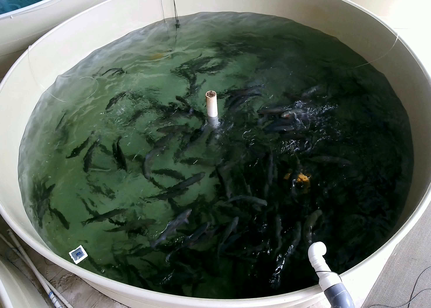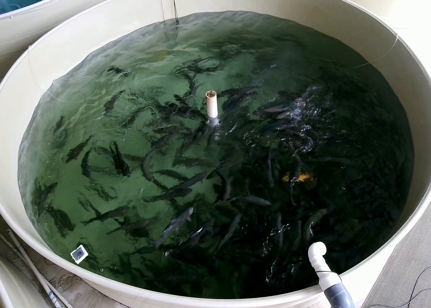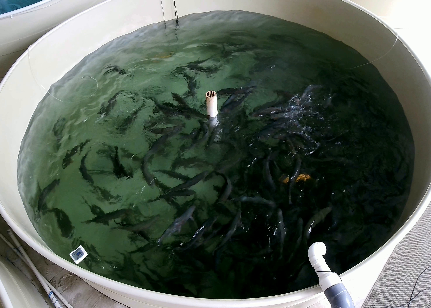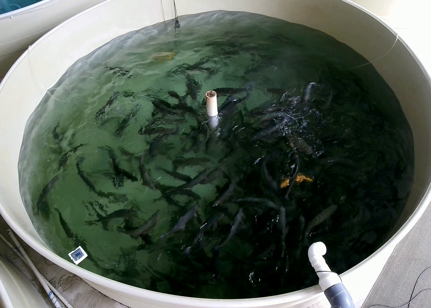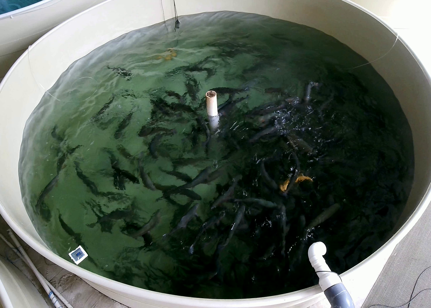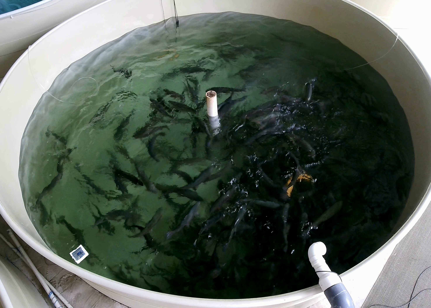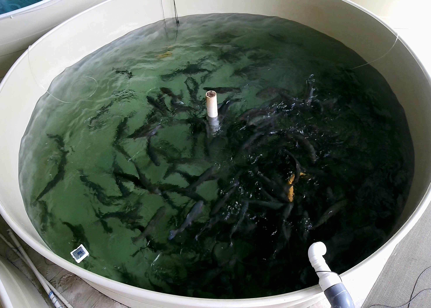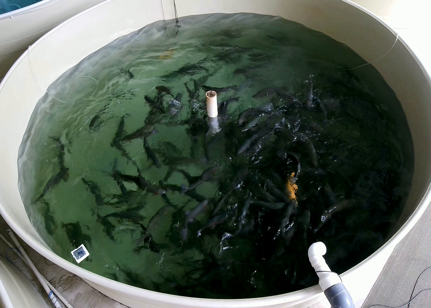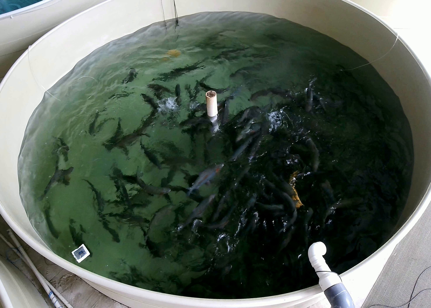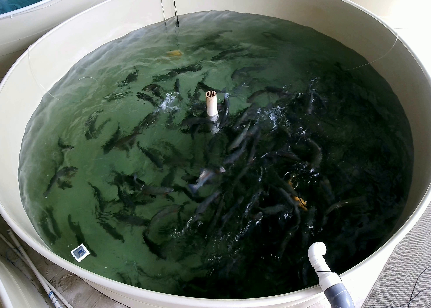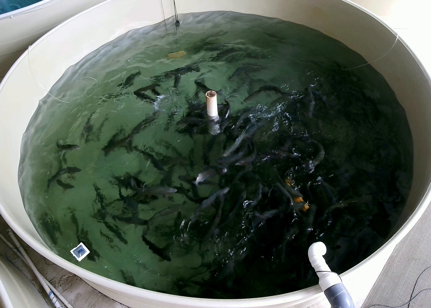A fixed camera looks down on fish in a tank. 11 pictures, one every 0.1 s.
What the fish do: Weak feeding.
